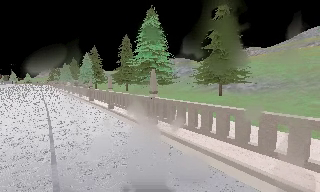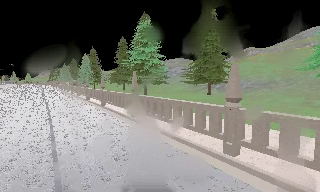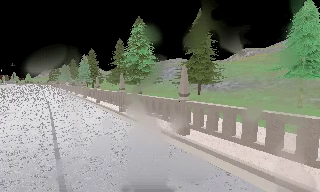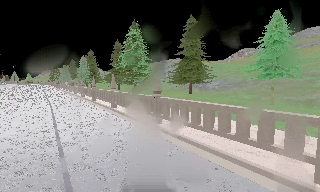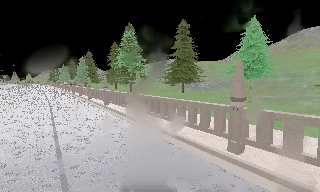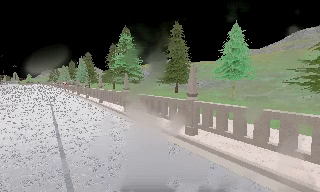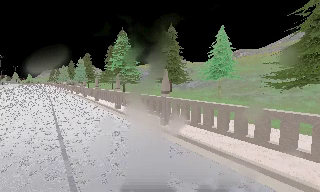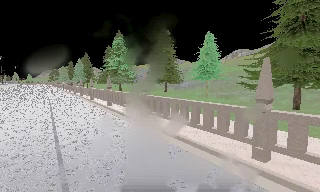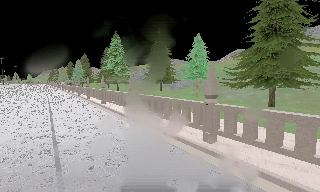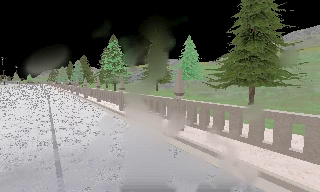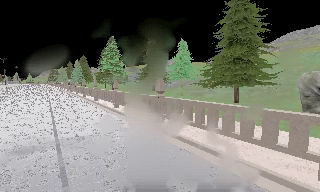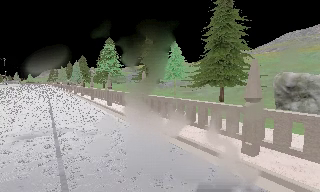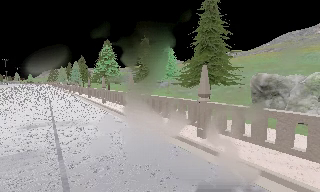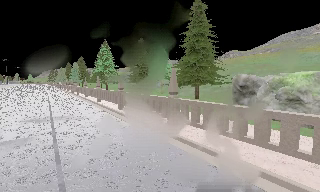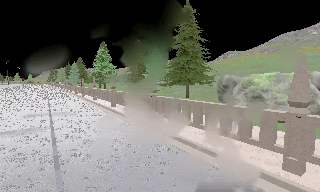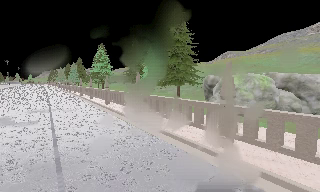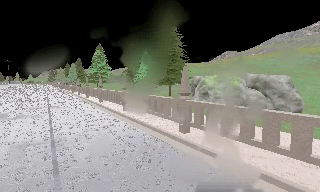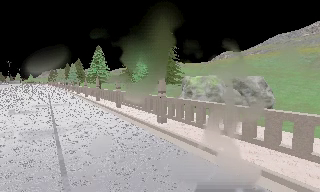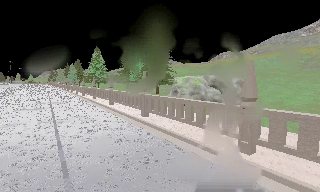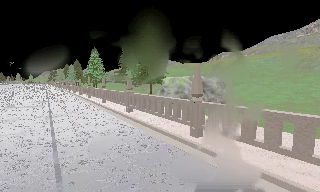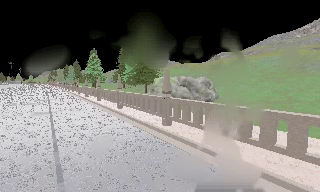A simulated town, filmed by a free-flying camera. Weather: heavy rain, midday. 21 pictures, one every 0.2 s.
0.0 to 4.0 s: The camera travels backward and to its right, about 35 m, so what stands in front gets smaller.
The film runs backward here.
